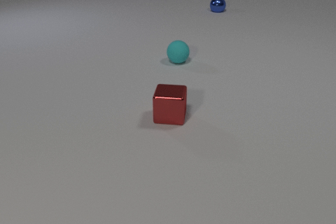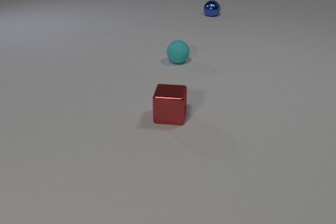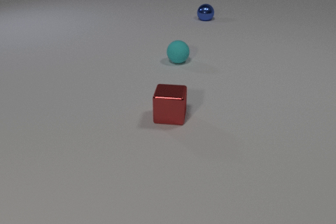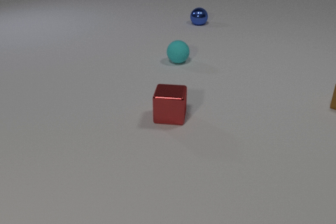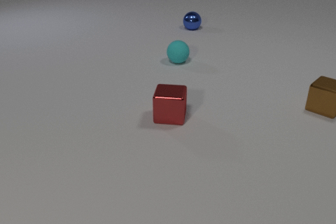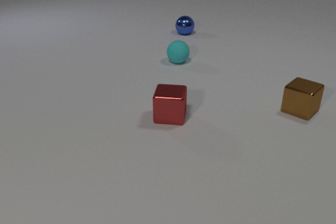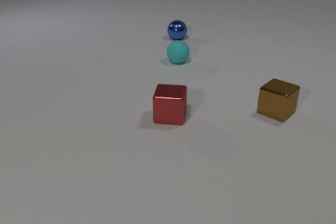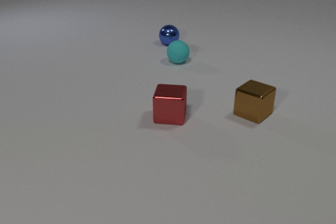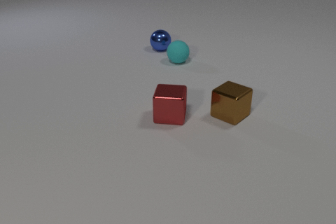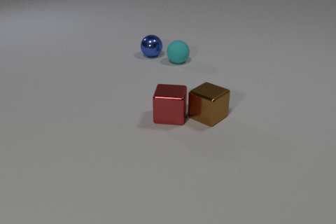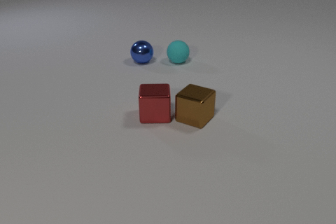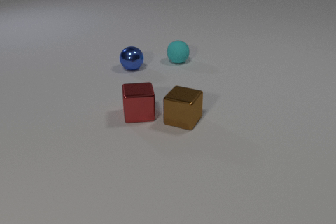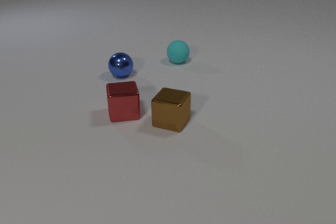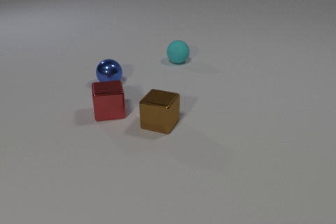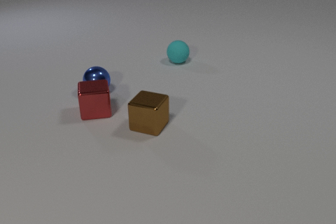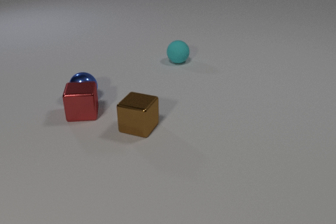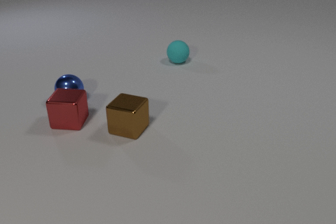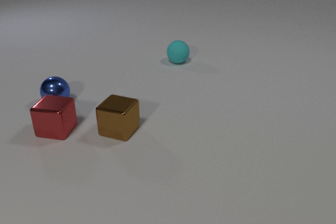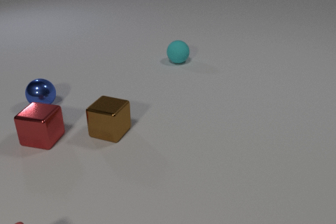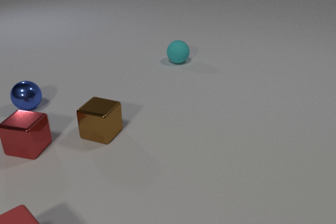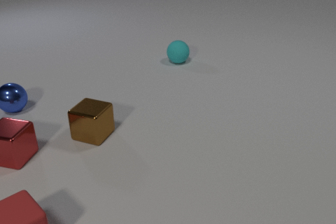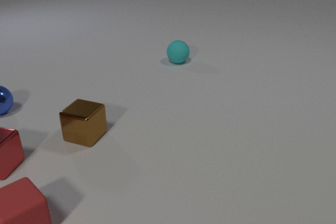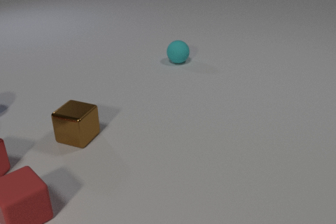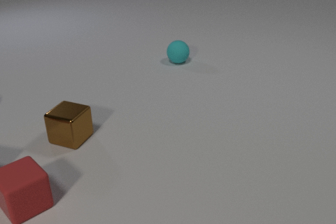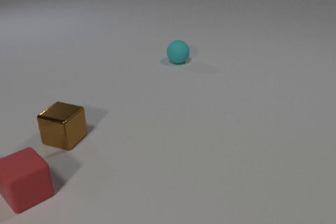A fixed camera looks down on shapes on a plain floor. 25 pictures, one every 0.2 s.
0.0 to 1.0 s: The brown metal cube comes in at the right edge, slides to the left and toward the camera. The blue metal sphere rolls toward the camera and to the left.
1.0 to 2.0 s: The brown metal cube slides to the left. The red metal cube slides to the left. The blue metal sphere rolls toward the camera and to the left. The brown metal cube and the red metal cube collide.
2.0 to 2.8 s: The brown metal cube slides to the left. The red metal cube slides to the left. The blue metal sphere rolls toward the camera and to the left.
2.8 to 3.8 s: The brown metal cube slides to the left. The red metal cube slides to the left and toward the camera, spins clockwise seen from above by about 30 degrees, its near face sliding to the left. The red rubber cube comes in at the bottom edge, slides away from the camera. The blue metal sphere rolls to the left. The red metal cube and the blue metal sphere collide.
3.8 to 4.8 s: The brown metal cube slides to the left. The red metal cube slides to the left and toward the camera, leaves at the left edge. The red rubber cube slides away from the camera. The blue metal sphere rolls to the left, leaves at the left edge.
How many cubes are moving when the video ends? 2.
Are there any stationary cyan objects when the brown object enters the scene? yes.
What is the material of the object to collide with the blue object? metal.
